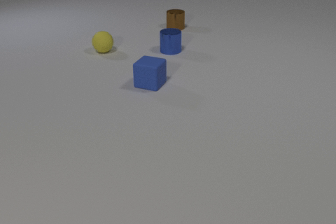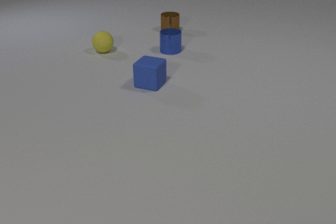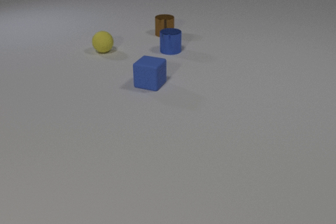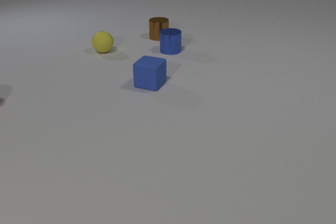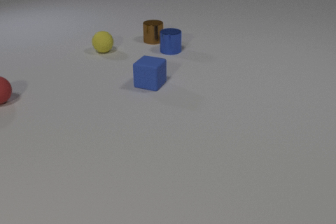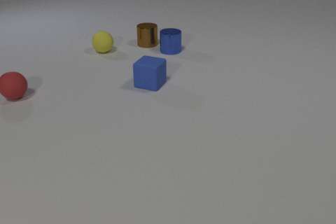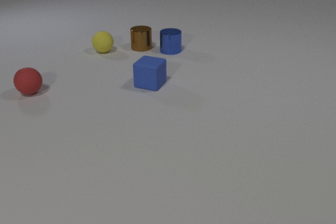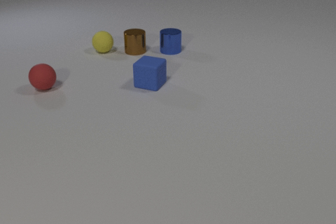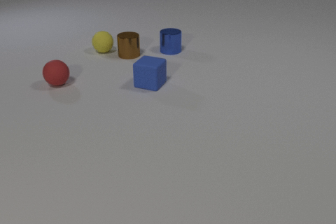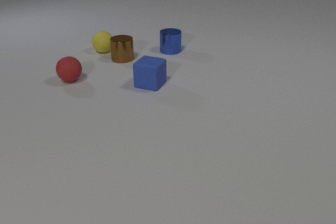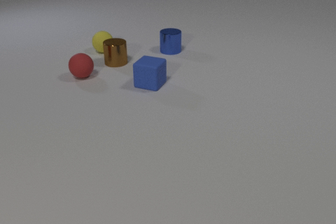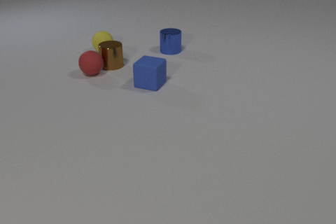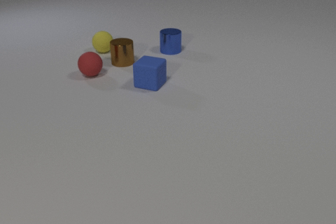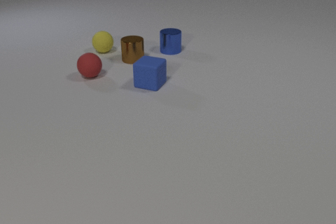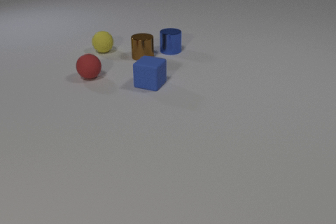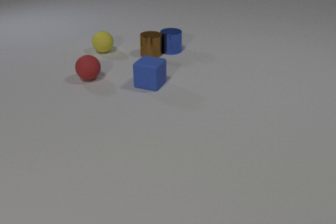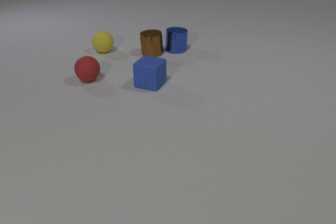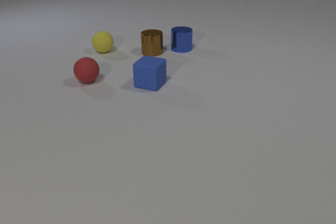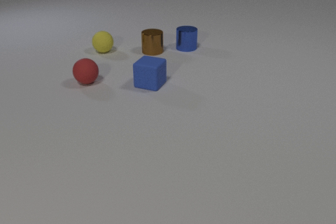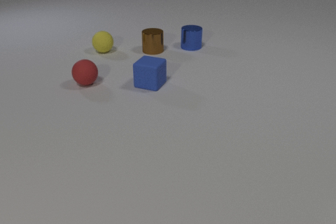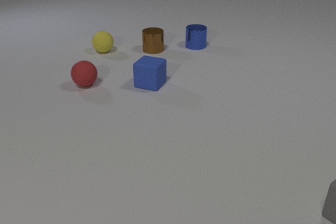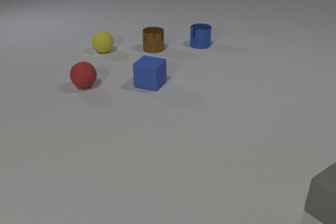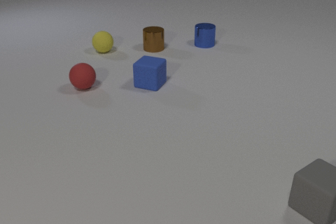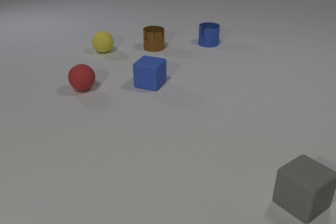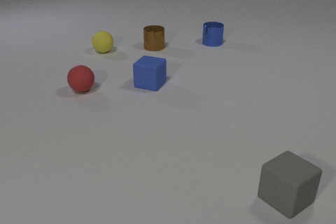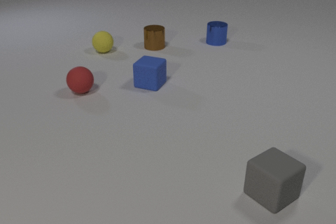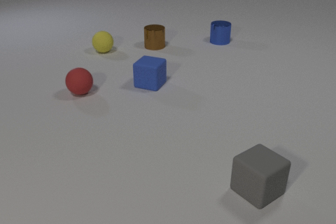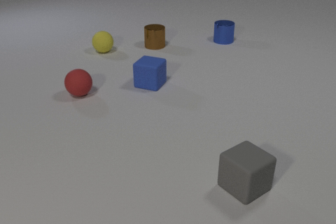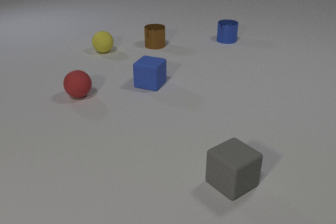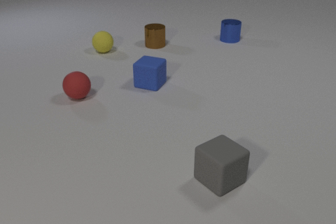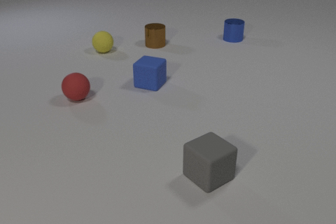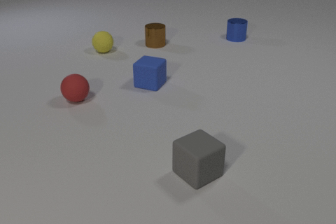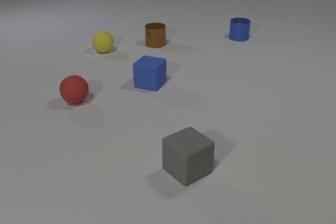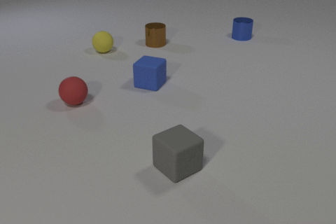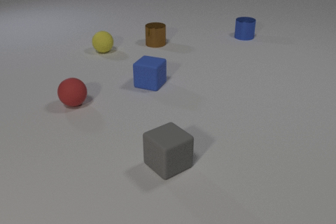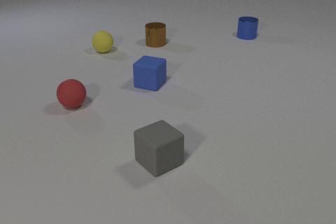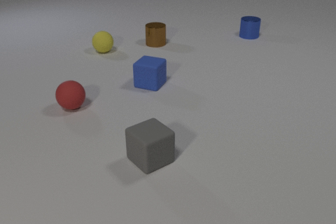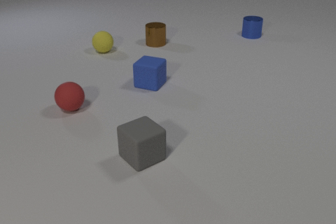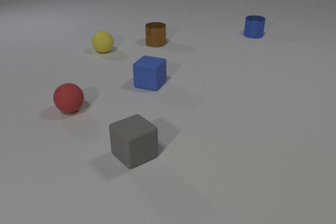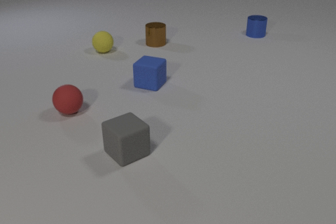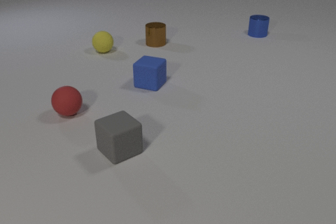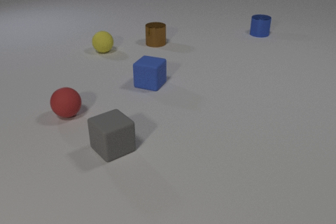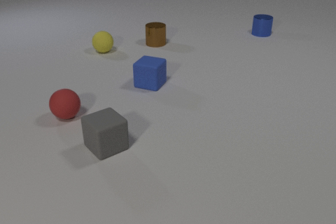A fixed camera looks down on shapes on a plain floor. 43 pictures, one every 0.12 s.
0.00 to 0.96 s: The red rubber sphere comes in at the left edge, rolls to the right. The brown metal cylinder slides toward the camera and to the left.
0.96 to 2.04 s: The red rubber sphere rolls to the right. The brown metal cylinder slides to the right. The blue metal cylinder slides to the right and away from the camera. The red rubber sphere and the brown metal cylinder collide. The brown metal cylinder and the blue metal cylinder collide.
2.04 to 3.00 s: The red rubber sphere rolls toward the camera. The brown metal cylinder slides away from the camera. The blue metal cylinder slides to the right and away from the camera. The gray rubber cube comes in at the right edge, slides to the left.
3.00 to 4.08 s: The red rubber sphere rolls toward the camera. The brown metal cylinder slides away from the camera. The blue metal cylinder slides to the right and away from the camera. The gray rubber cube slides to the left.
4.08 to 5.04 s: The red rubber sphere rolls toward the camera. The blue metal cylinder slides to the right and away from the camera. The gray rubber cube slides to the left and away from the camera.
Are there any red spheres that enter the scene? yes.
How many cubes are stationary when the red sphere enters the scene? 1.
How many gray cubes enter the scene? 1.
